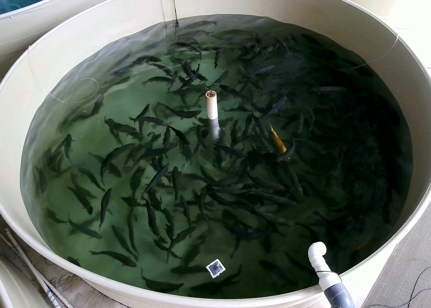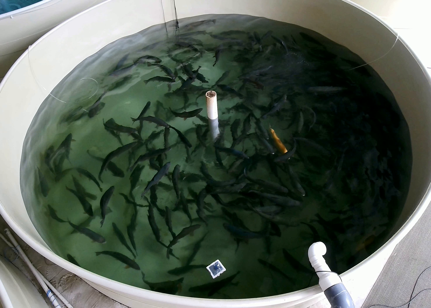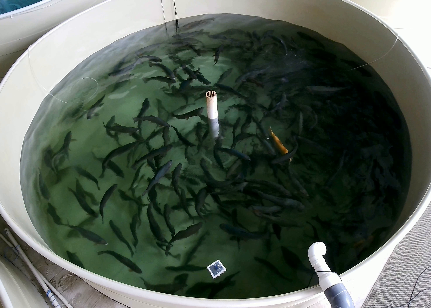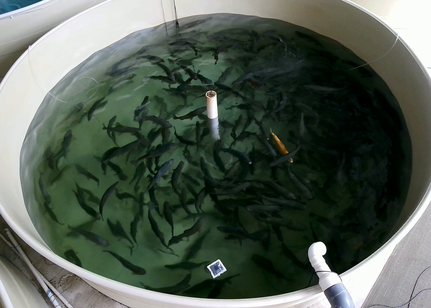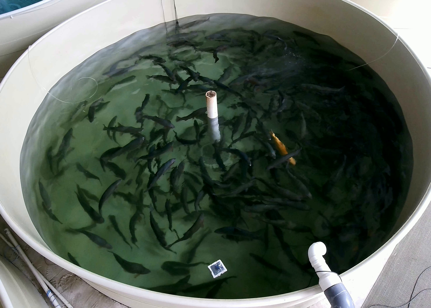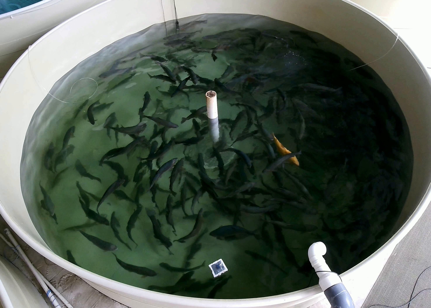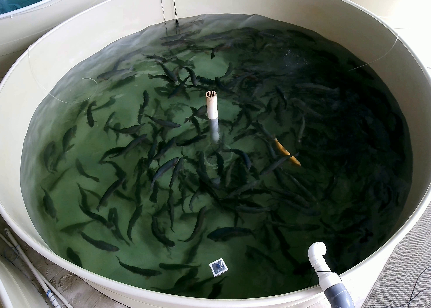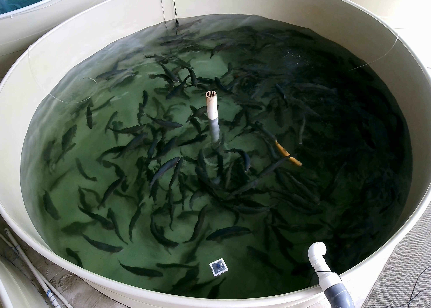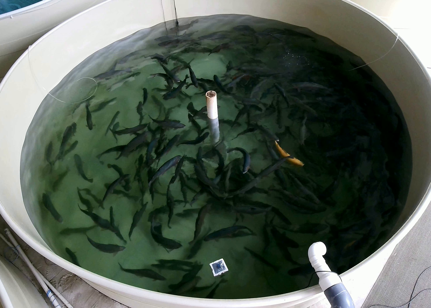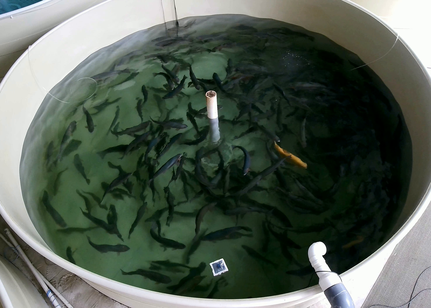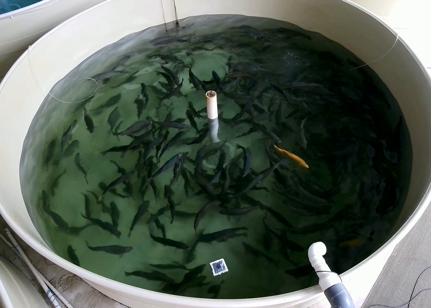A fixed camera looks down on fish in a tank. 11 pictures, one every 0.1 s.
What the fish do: Foraging.
